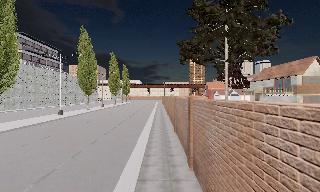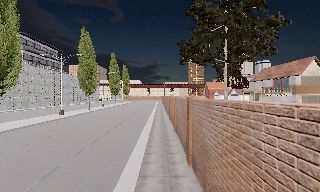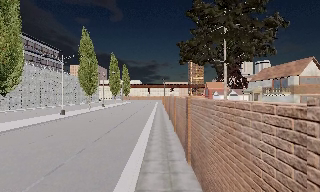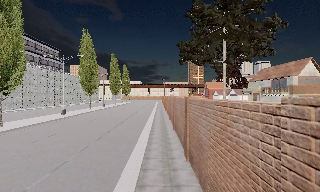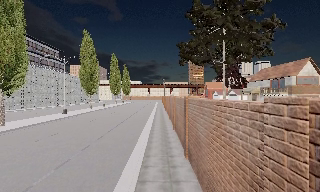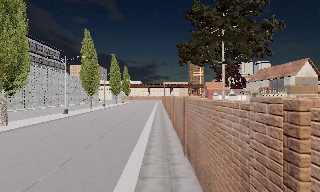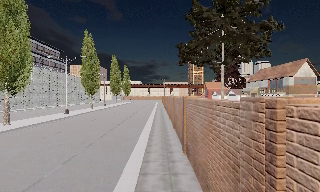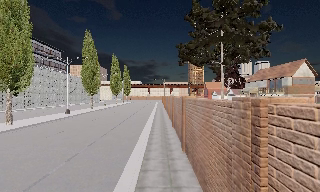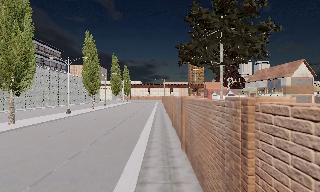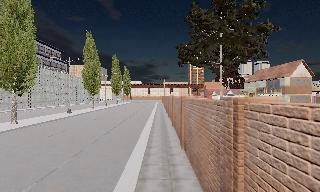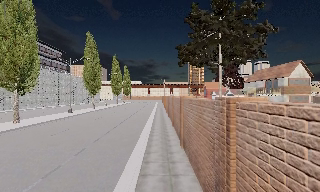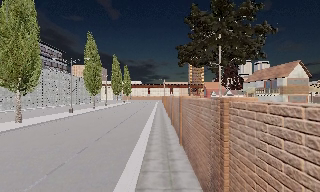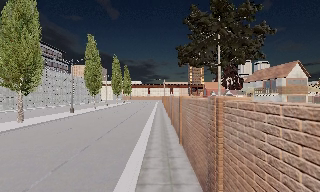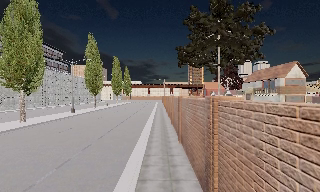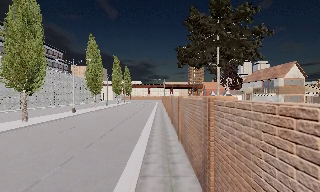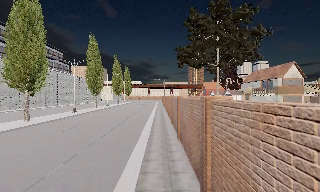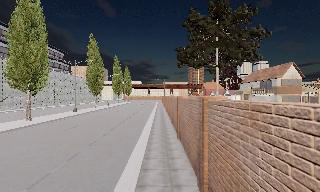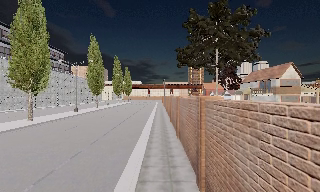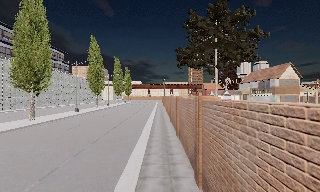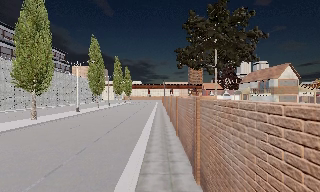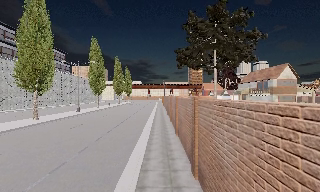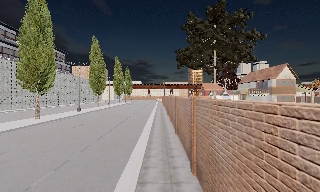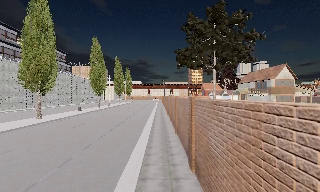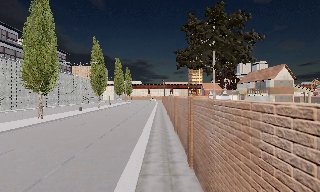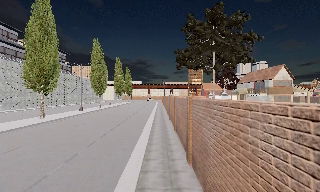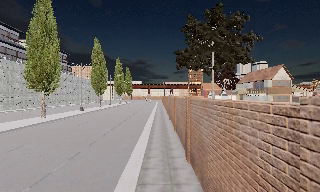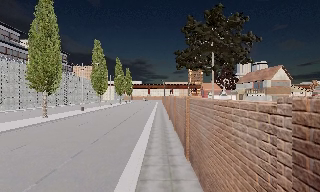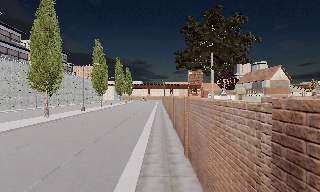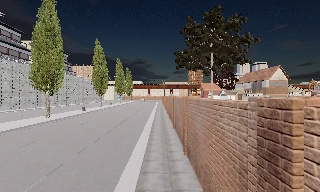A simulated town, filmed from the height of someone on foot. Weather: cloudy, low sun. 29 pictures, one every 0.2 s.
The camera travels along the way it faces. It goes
backward.
0.0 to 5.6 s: The camera travels backward, about 6 m, so what stands in front gets smaller.
The film runs backward here.
